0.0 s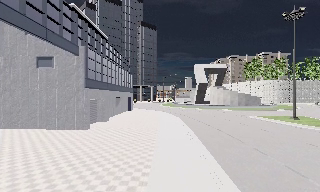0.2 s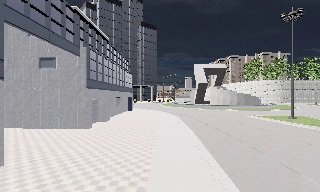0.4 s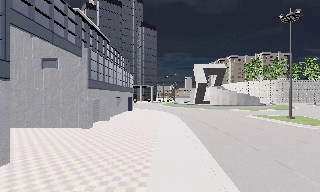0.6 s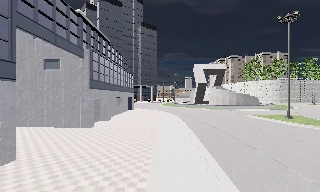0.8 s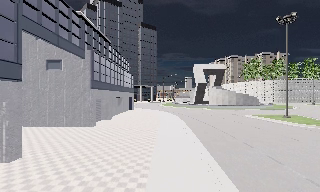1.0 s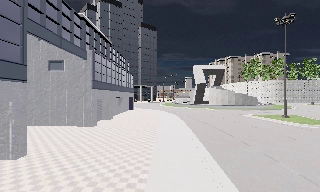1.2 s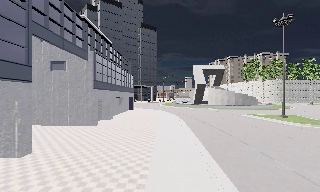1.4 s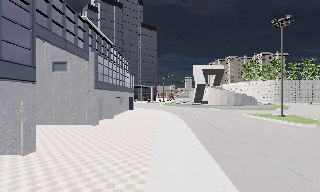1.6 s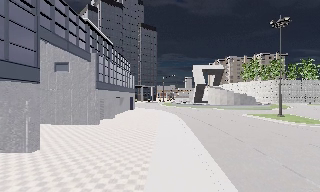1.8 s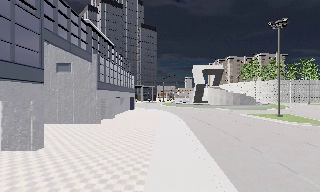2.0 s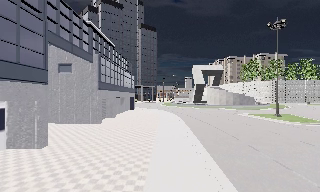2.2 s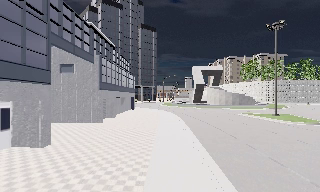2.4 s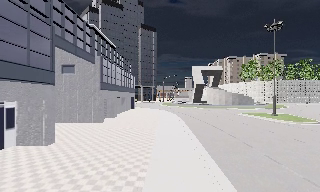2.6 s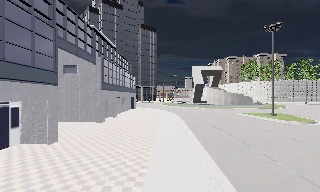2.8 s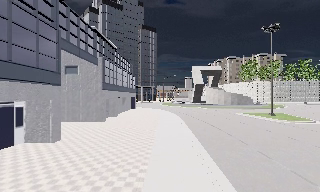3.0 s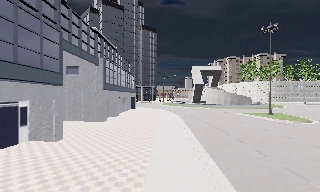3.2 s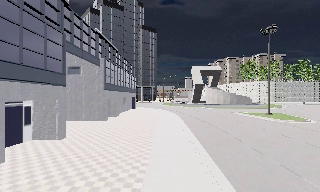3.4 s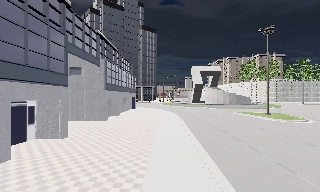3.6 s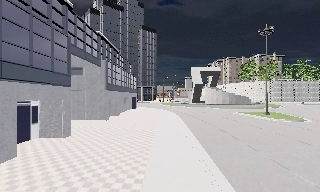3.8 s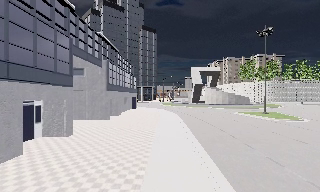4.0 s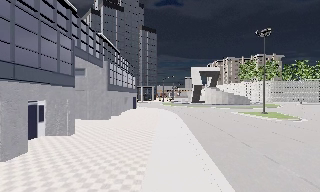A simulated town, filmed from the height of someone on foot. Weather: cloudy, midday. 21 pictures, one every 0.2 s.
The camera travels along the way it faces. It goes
backward.
0.0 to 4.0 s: The camera travels backward, about 5 m, so what stands in front gets smaller.
The film runs backward here.
